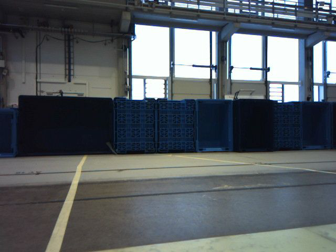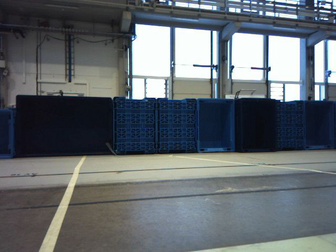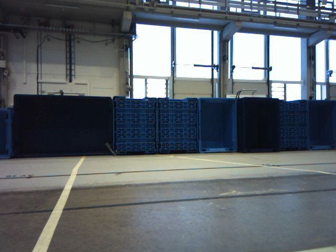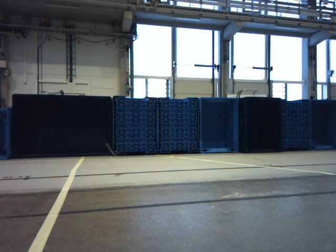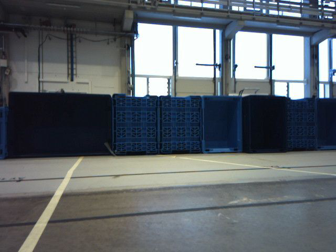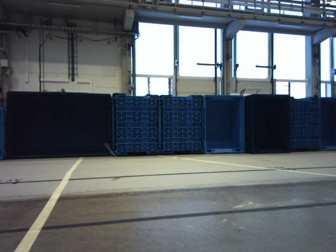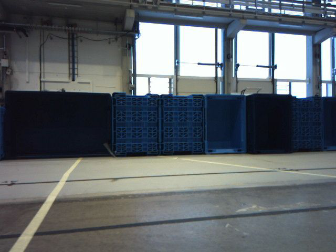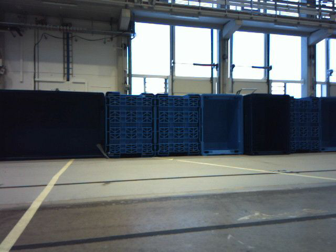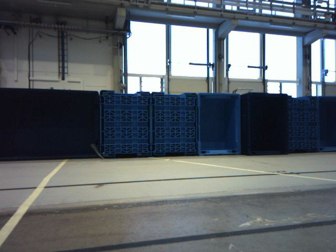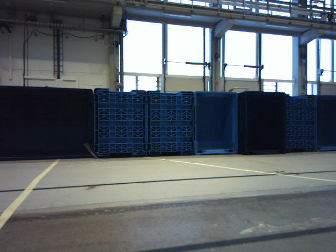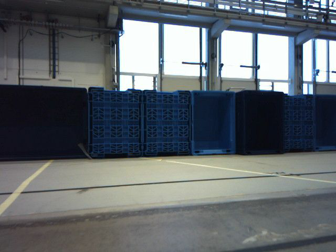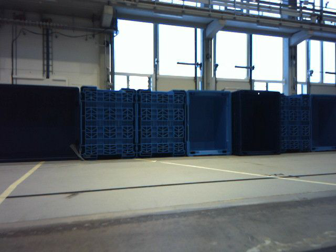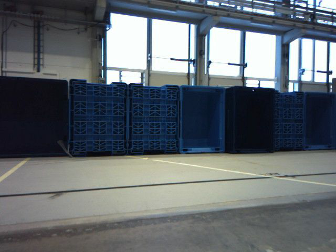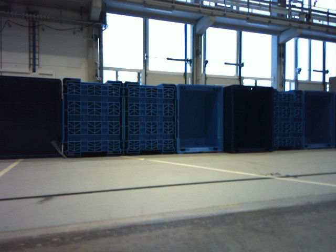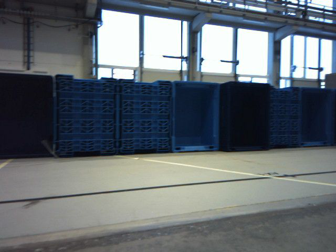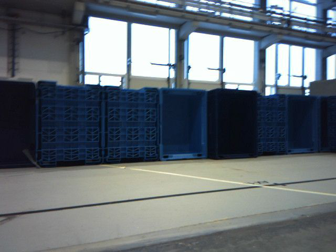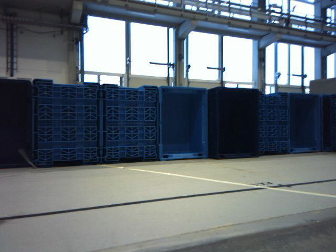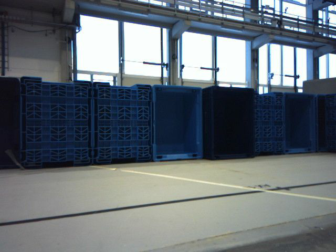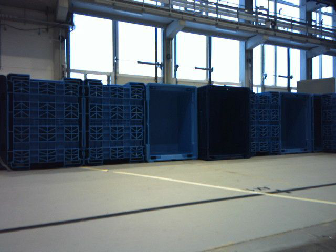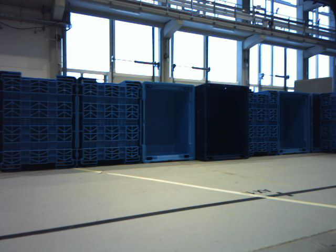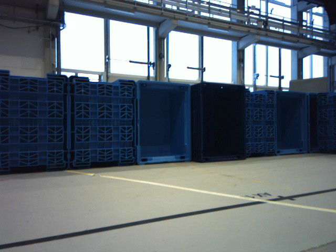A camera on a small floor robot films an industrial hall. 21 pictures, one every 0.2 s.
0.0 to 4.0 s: The scene slides to the left, as the camera pans about 15 degrees to its right. It travels forward, about 0.8 m, so what stands in front looms larger.
The film runs forward here.
